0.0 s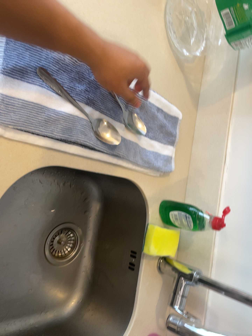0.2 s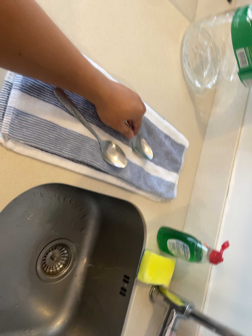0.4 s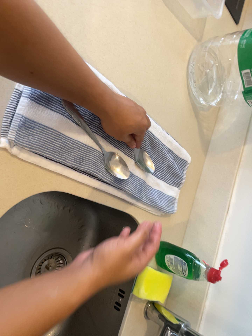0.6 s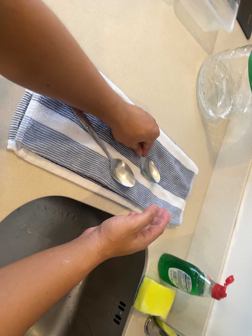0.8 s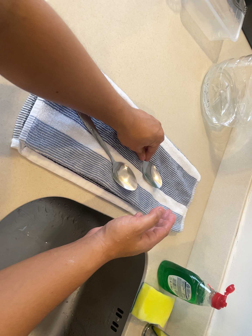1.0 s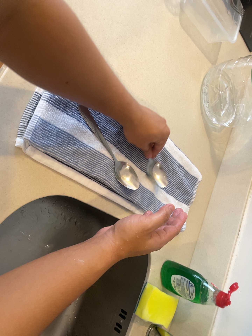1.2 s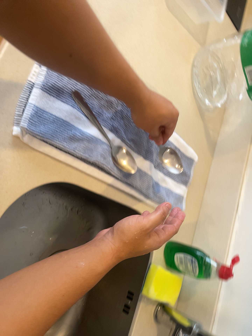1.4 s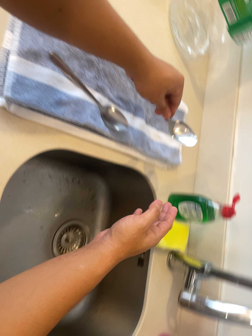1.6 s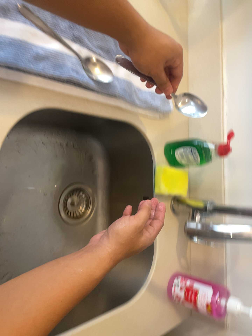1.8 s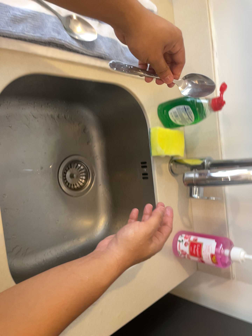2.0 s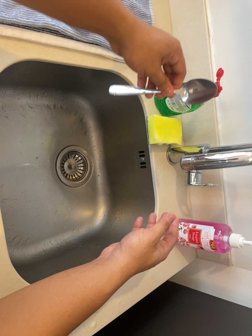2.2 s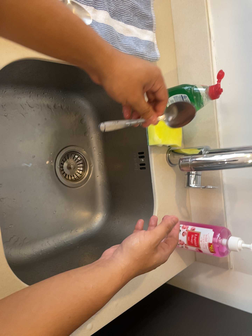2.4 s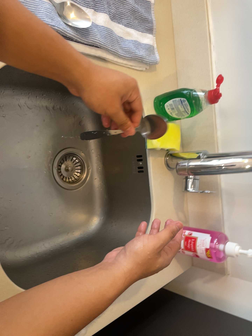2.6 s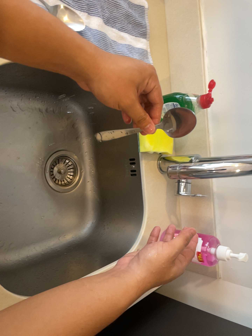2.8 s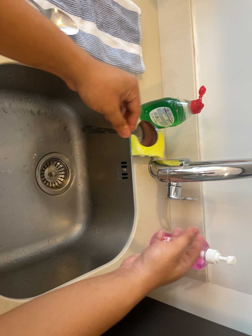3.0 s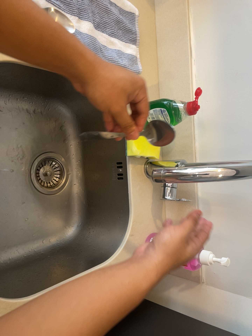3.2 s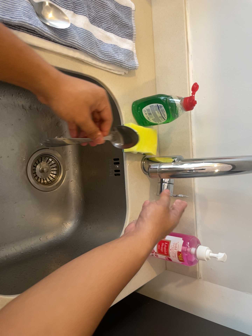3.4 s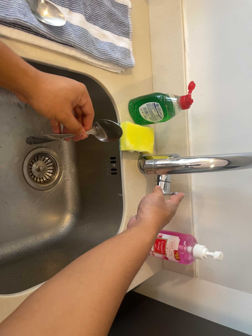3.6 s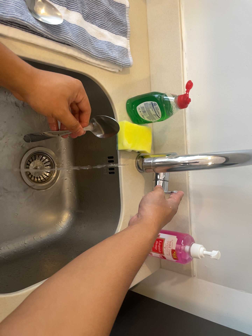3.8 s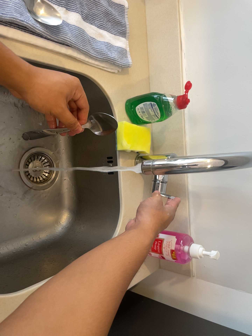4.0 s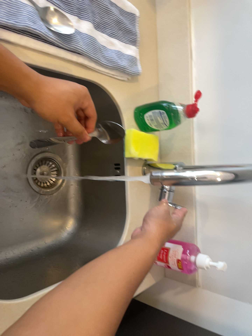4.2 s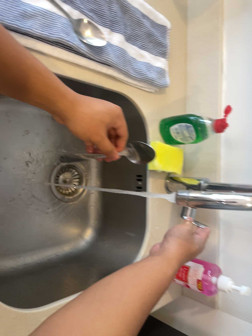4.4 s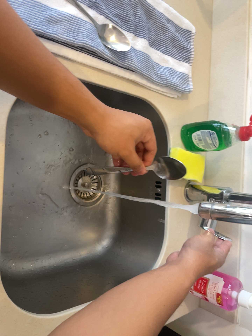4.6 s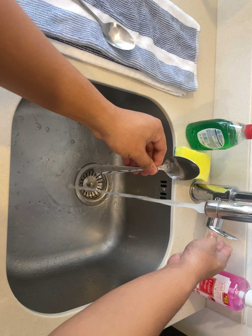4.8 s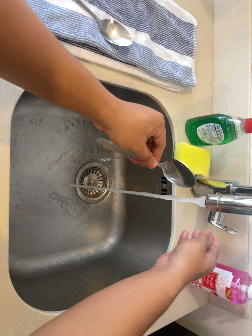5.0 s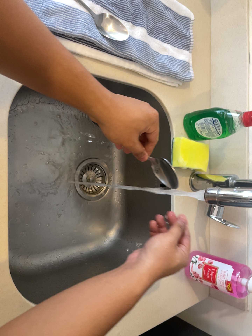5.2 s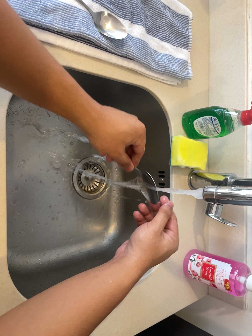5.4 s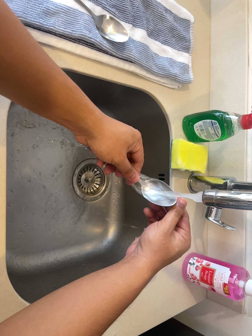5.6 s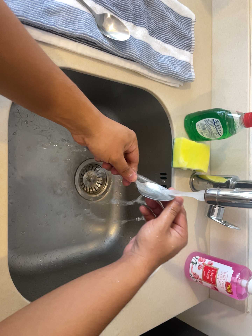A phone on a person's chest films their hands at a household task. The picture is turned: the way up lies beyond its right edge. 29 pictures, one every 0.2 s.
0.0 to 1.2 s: The camera's aim tips toward the top of its view by about 10 degrees, and the scene shifts downward. It rolls about its line of sight by about 10 degrees, and the scene rotates clockwise.
1.2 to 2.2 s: The camera travels toward the bottom of its view, about 12 cm, so close, fixed things drift upward. Its aim tips toward the bottom of its view by about 20 degrees, and the scene shifts upward. It rolls about its line of sight by about 25 degrees, and the scene rotates counterclockwise.
2.2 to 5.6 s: The camera shifts only a little, or ends up much as it began.
The film runs backward here.
